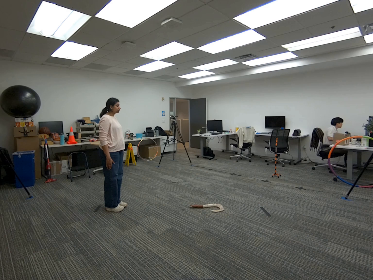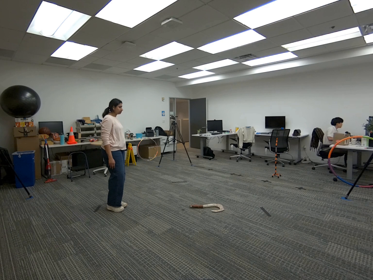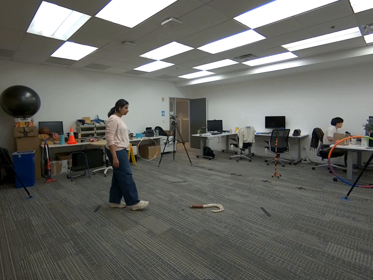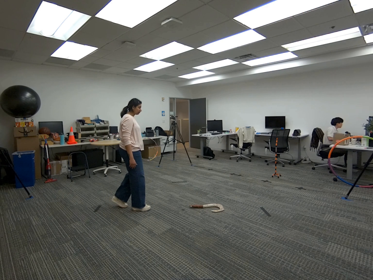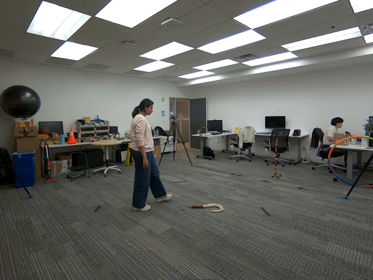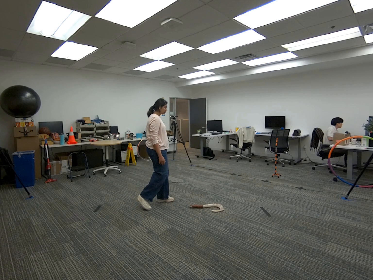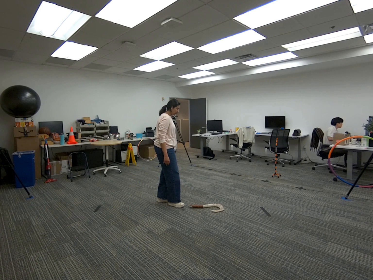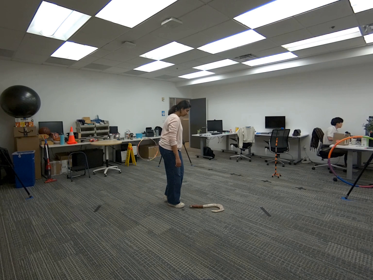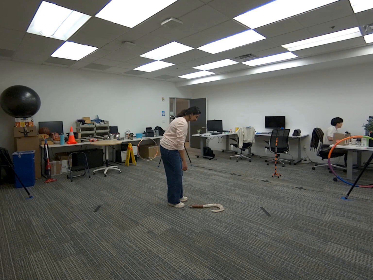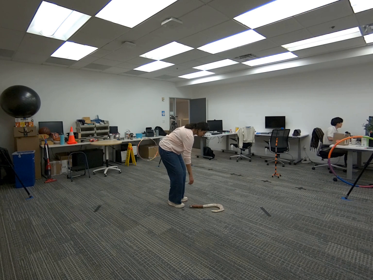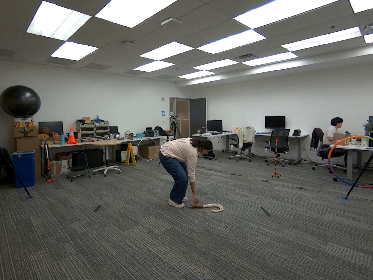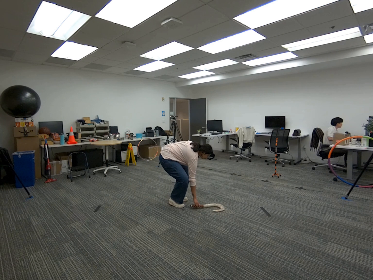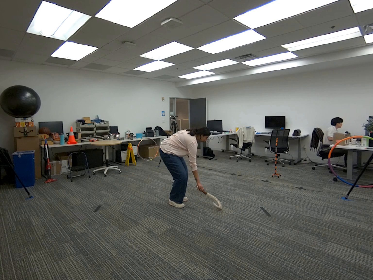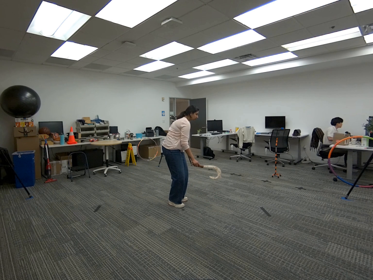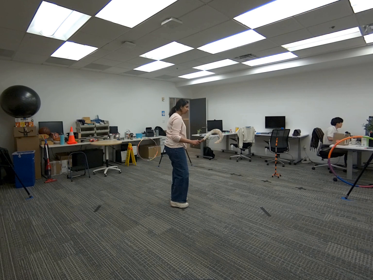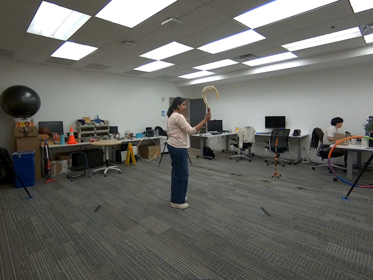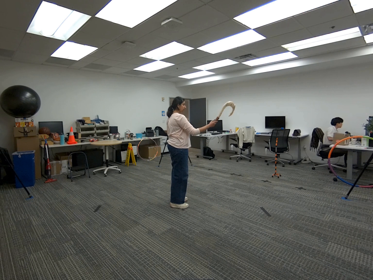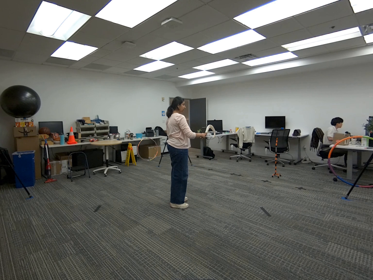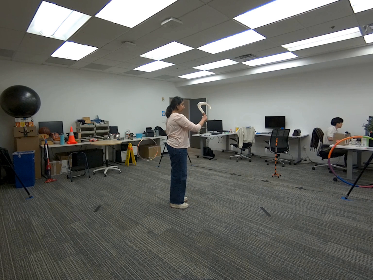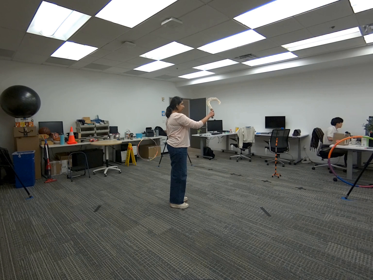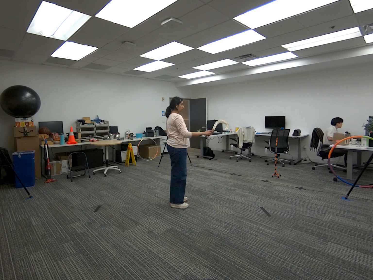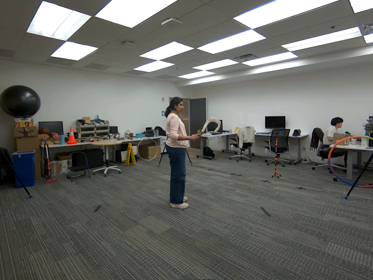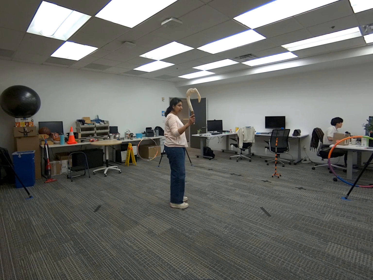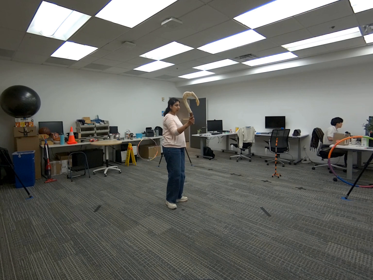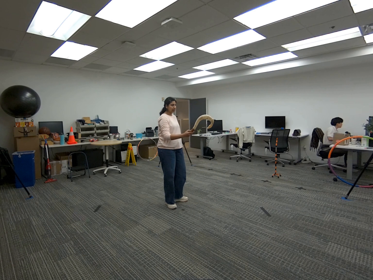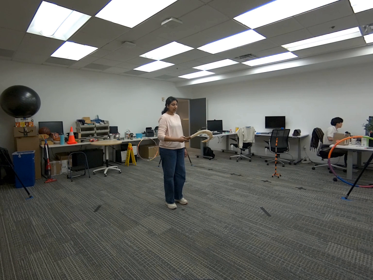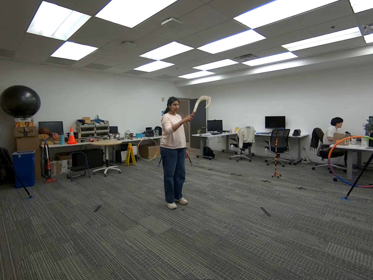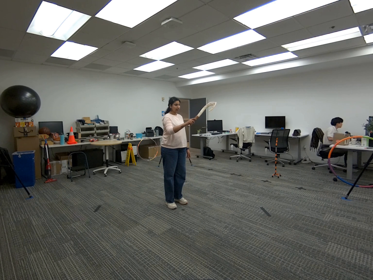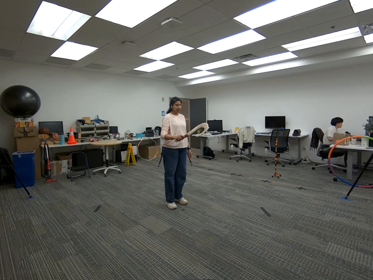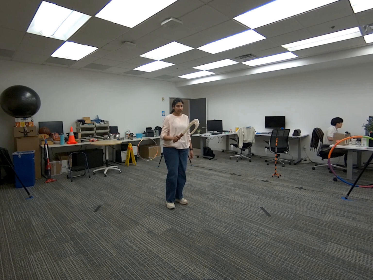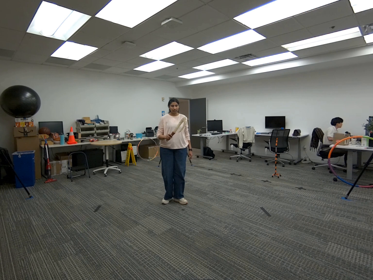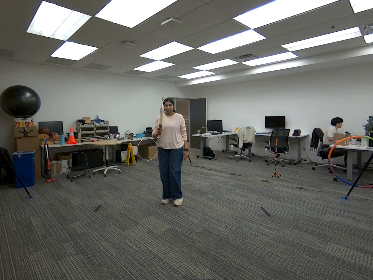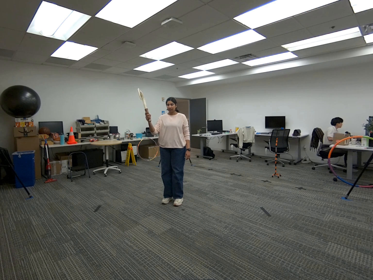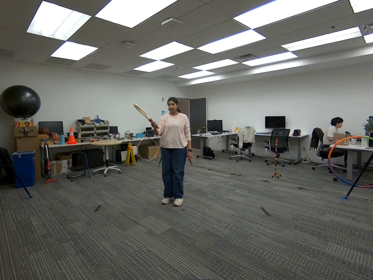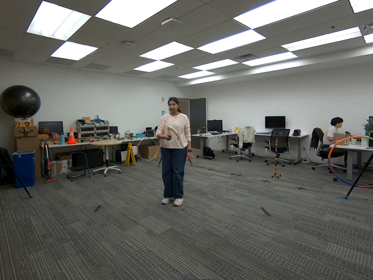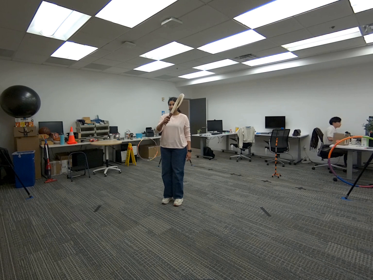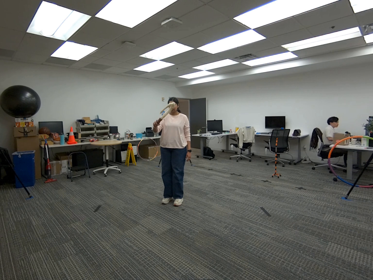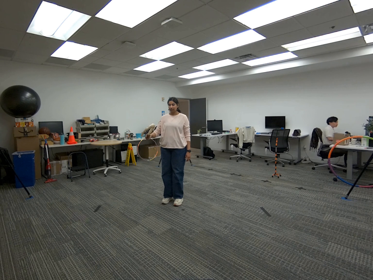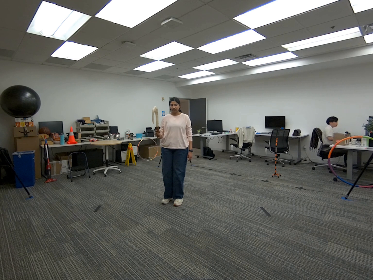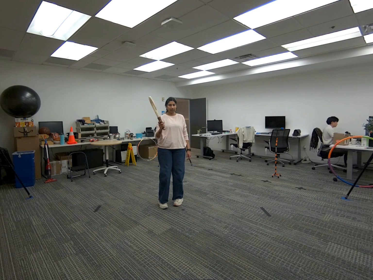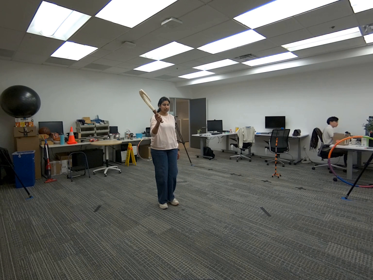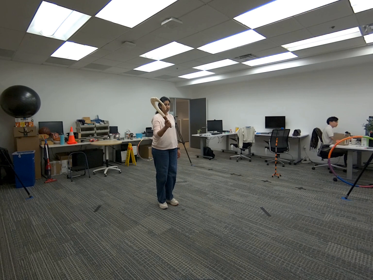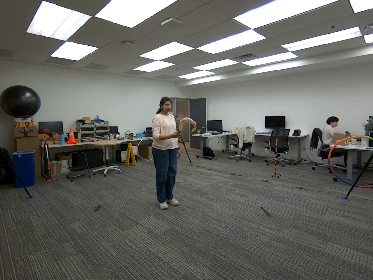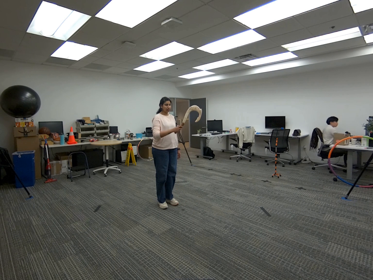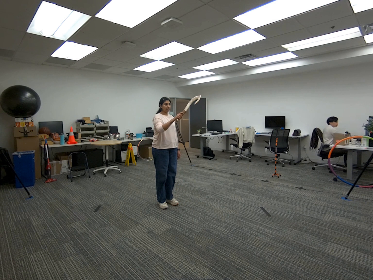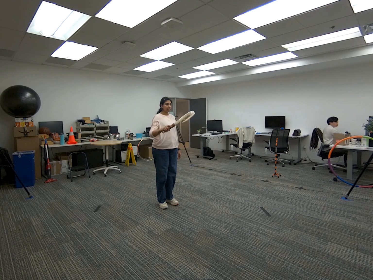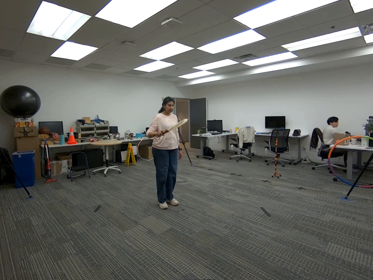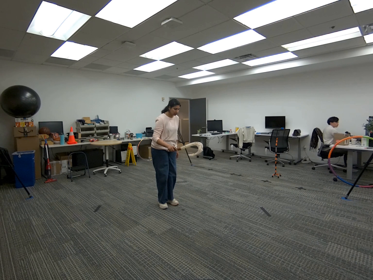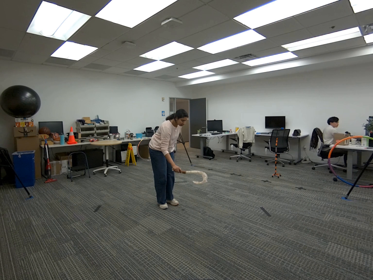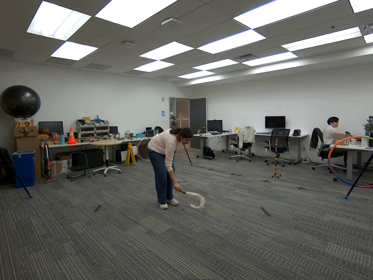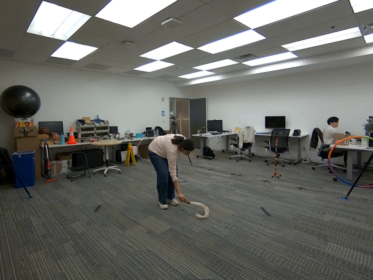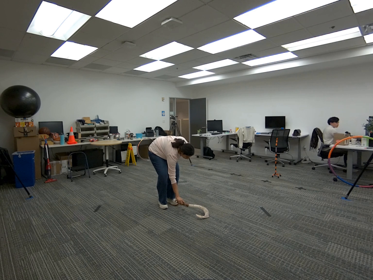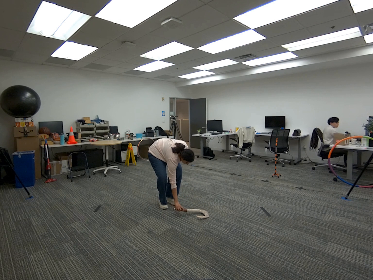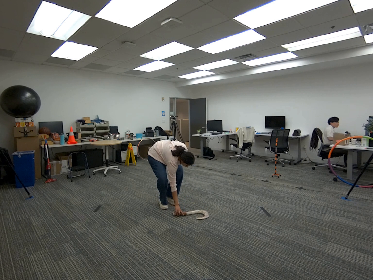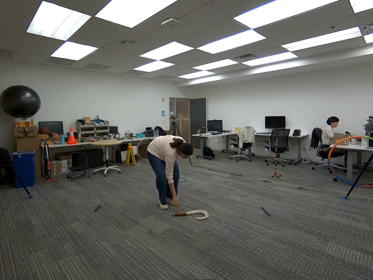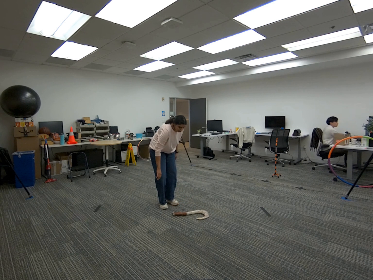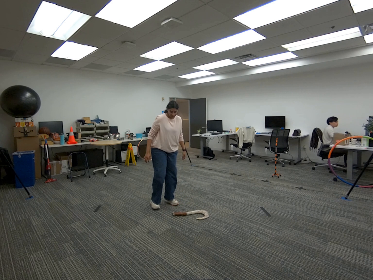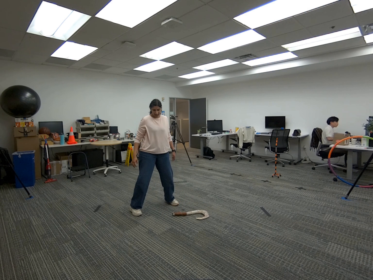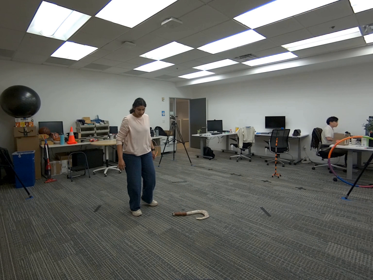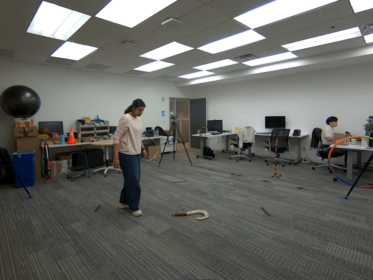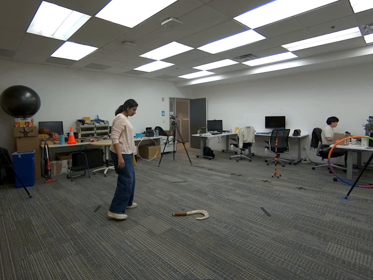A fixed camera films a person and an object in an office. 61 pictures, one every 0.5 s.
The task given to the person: Walk over to the Big Fish Hook on the ground and use your right hand to pick up the Big Fish hook and proceed to create invisible X's as you turn so that all camera views can see the hook.
